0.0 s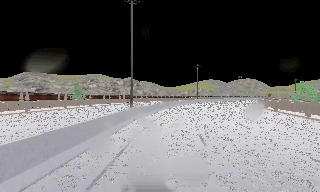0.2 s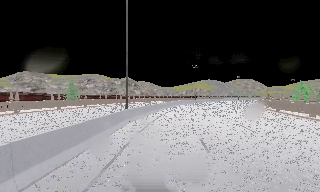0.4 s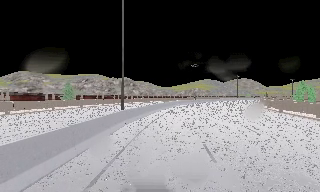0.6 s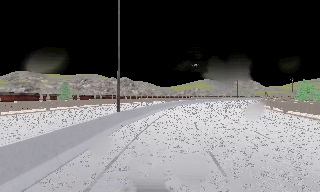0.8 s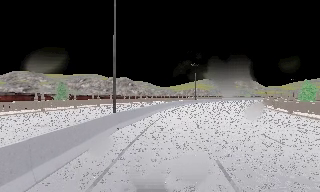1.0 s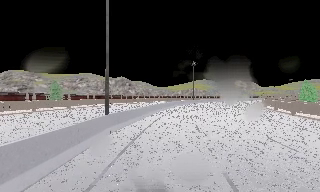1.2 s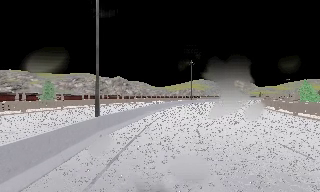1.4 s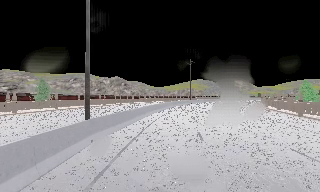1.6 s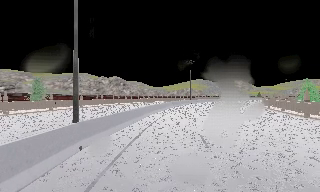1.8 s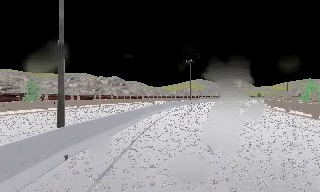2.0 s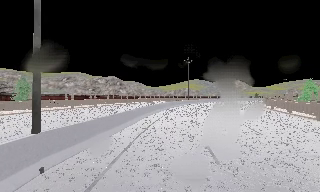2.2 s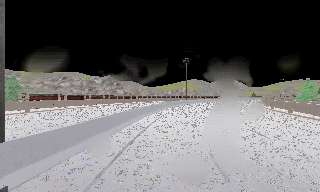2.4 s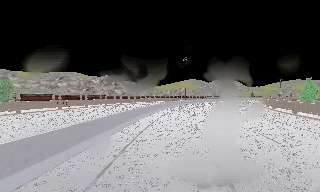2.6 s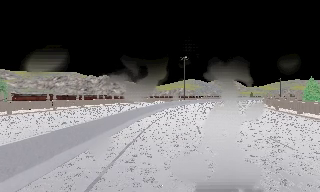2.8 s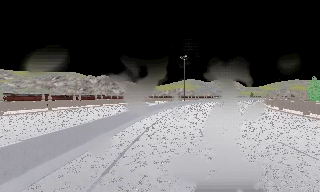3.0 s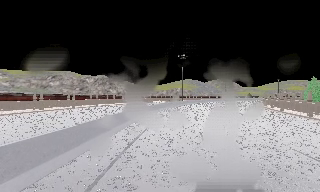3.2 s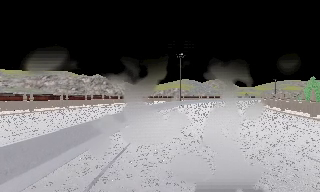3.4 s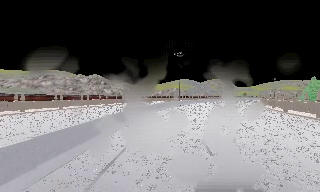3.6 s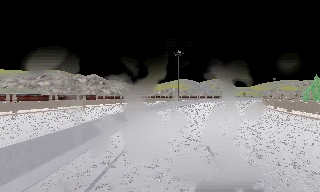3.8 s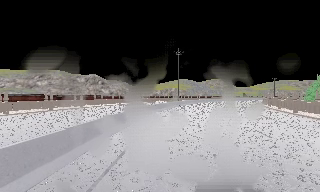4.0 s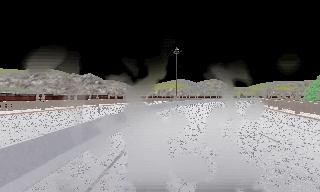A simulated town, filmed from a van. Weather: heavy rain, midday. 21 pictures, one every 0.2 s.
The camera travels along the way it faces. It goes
forward.
0.0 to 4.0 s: The scene slides to the left, as the camera pans about 10 degrees to its right. It travels forward, about 19 m, so what stands in front looms larger.
The film runs forward here.
